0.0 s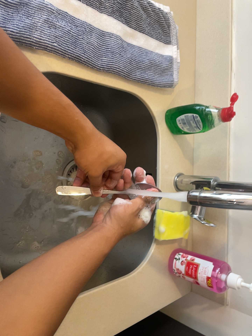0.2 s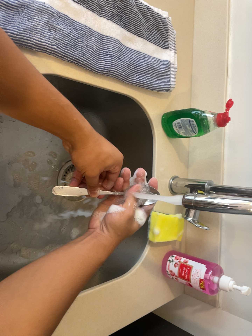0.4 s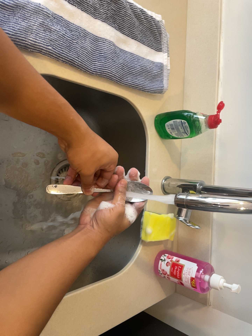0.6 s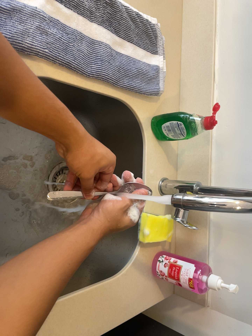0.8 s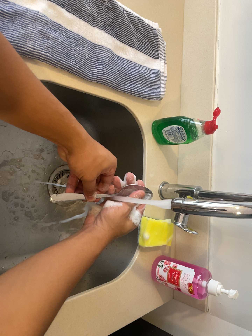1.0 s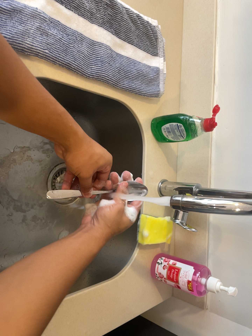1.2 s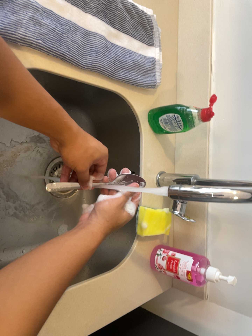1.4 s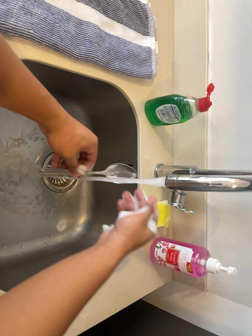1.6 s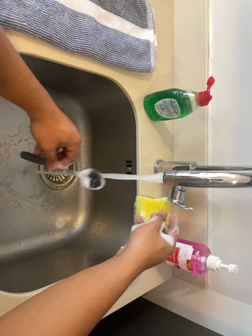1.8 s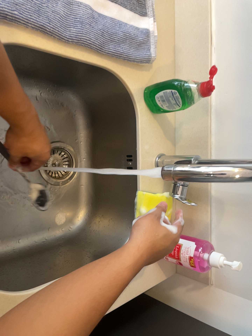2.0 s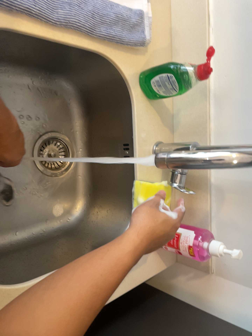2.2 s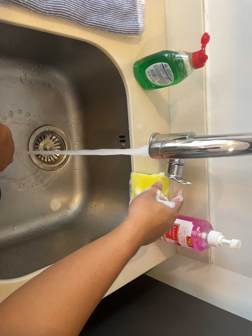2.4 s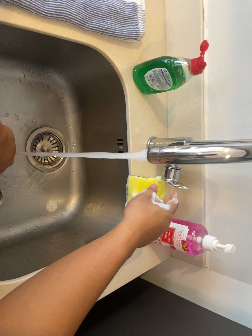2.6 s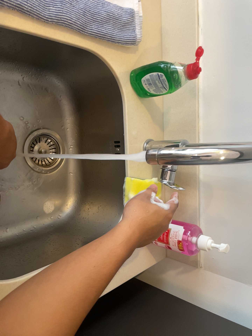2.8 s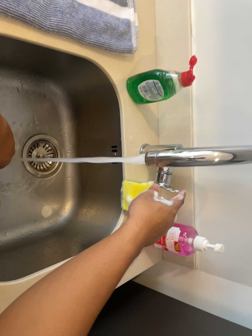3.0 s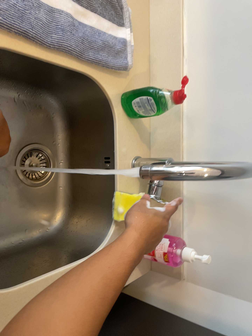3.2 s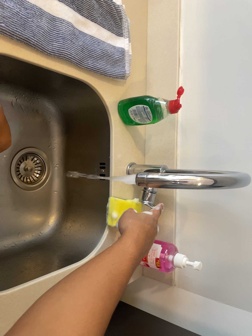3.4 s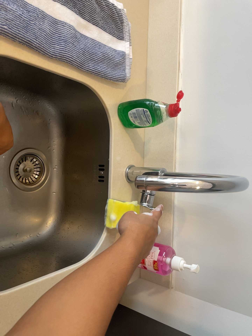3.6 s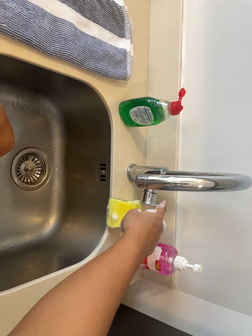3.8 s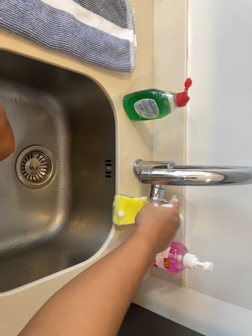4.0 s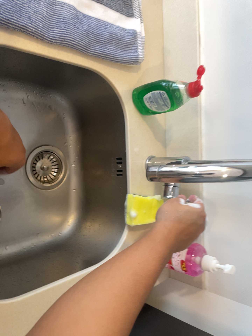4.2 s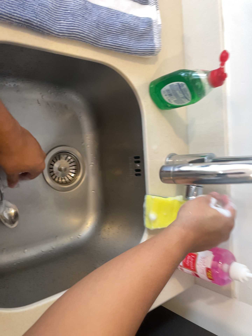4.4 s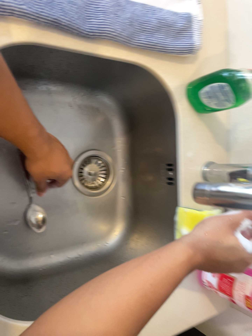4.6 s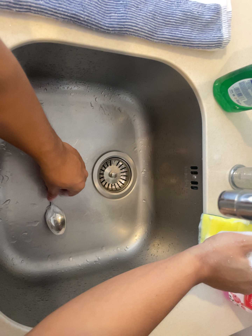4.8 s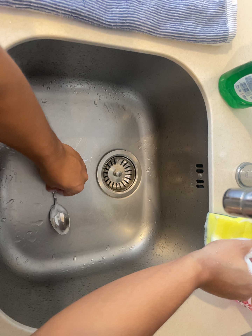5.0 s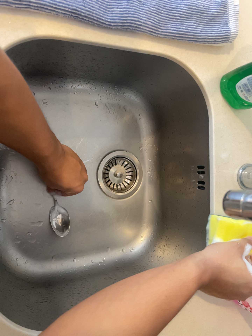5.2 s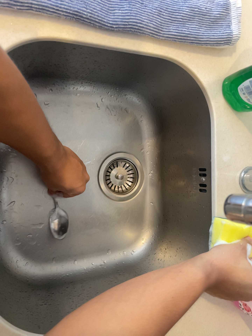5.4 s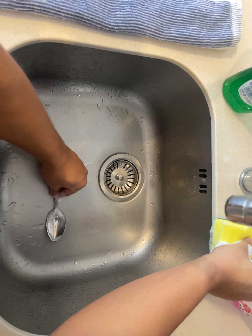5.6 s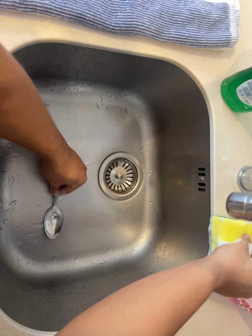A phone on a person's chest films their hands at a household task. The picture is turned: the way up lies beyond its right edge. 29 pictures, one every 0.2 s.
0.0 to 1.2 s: The camera shifts only a little, or ends up much as it began.
1.2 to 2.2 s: The camera travels forward, about 8 cm, so what stands in front looms larger.
2.2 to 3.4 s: The camera travels backward, about 8 cm, so what stands in front gets smaller.
3.4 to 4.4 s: The camera swings to its left by about 20 degrees, and the scene slides to the right. It travels forward and to its right, about 14 cm, so what stands in front looms larger.
4.4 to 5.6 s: The camera shifts only a little, or ends up much as it began.
The film runs backward here.
